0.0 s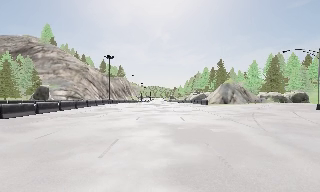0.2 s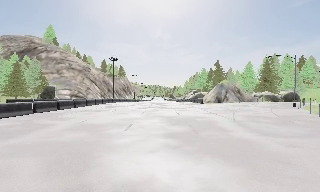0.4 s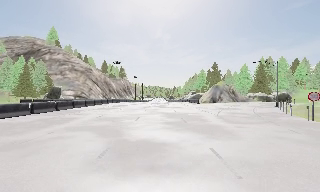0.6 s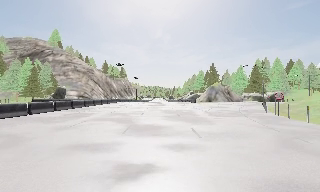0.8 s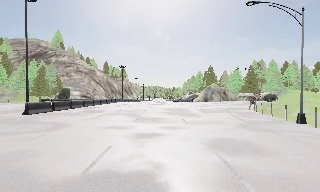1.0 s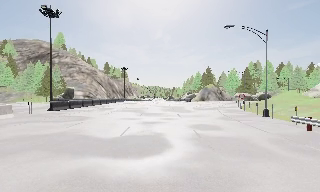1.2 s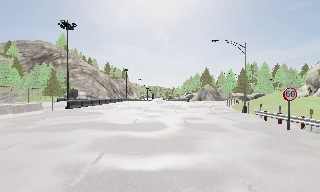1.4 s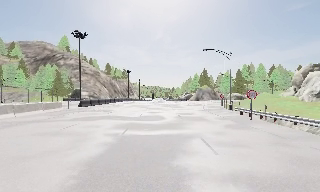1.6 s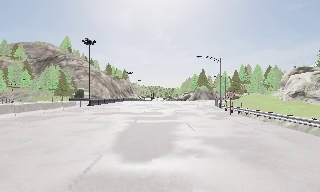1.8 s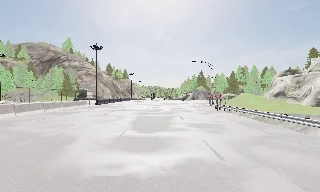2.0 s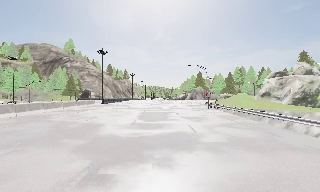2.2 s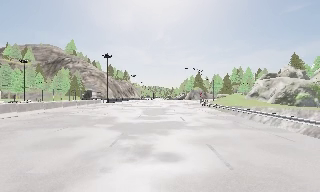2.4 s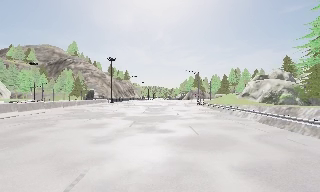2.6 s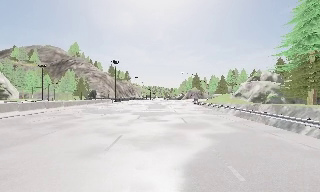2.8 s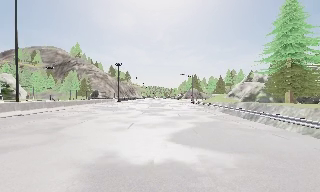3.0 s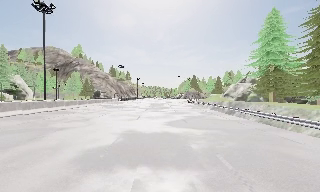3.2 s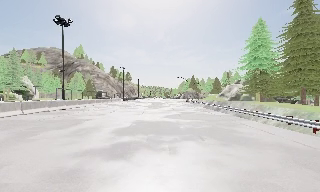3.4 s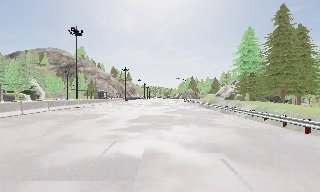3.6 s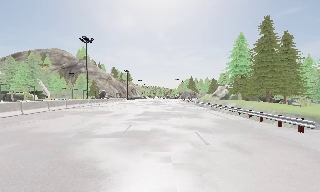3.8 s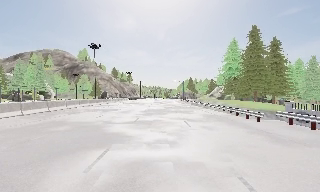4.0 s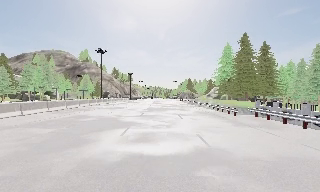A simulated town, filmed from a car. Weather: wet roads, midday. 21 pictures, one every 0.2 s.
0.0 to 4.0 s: The camera travels backward, about 70 m, so what stands in front gets smaller.
The film runs backward here.
